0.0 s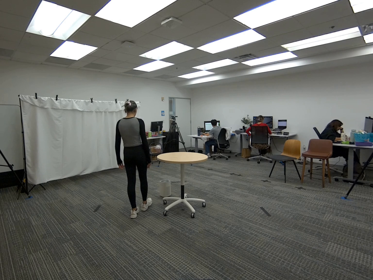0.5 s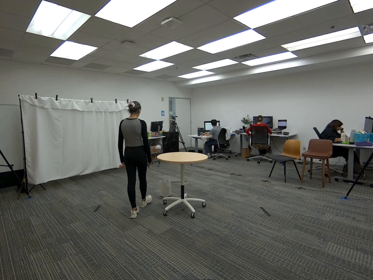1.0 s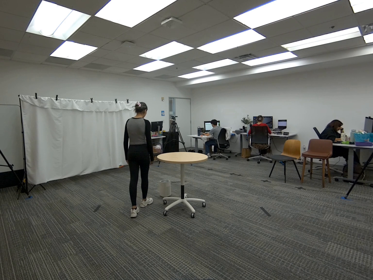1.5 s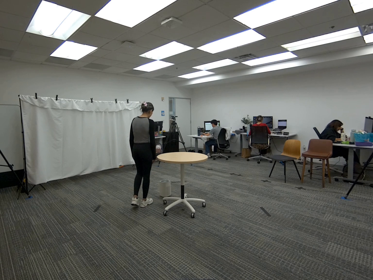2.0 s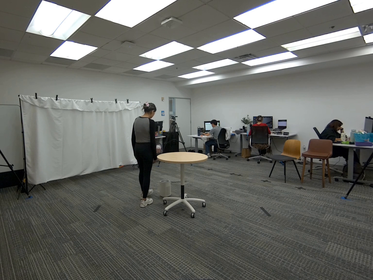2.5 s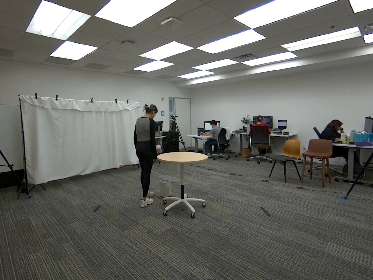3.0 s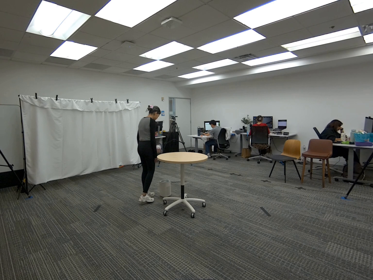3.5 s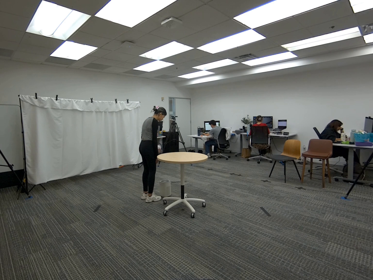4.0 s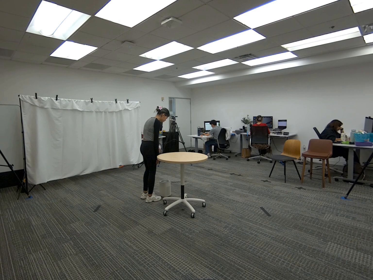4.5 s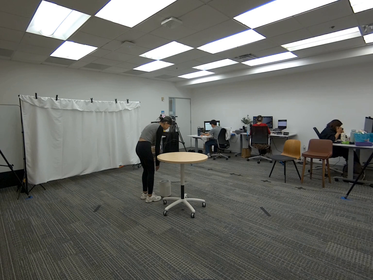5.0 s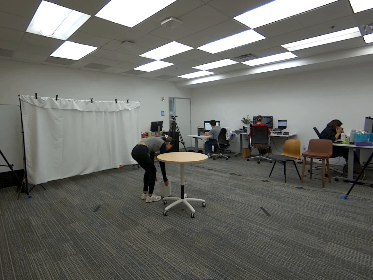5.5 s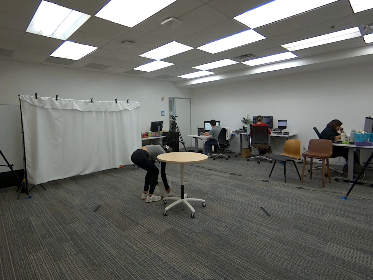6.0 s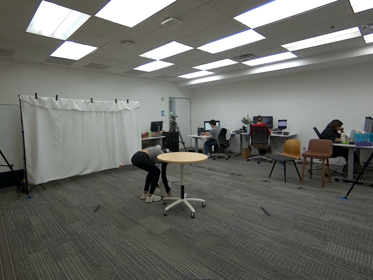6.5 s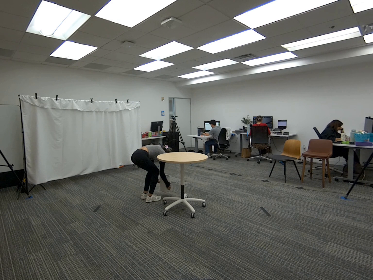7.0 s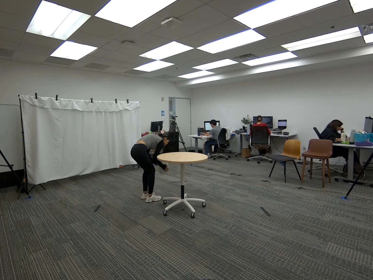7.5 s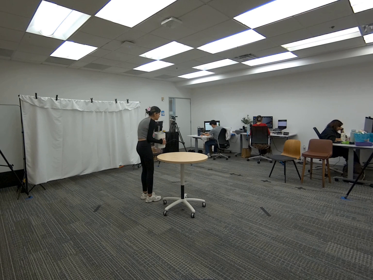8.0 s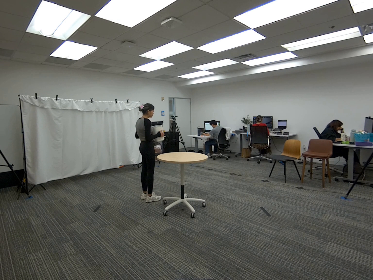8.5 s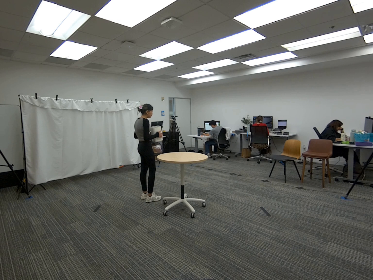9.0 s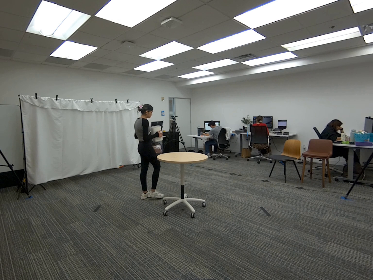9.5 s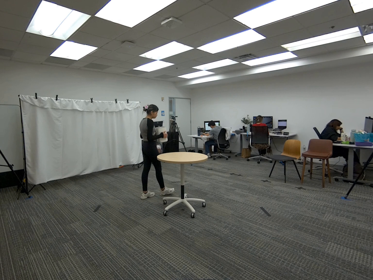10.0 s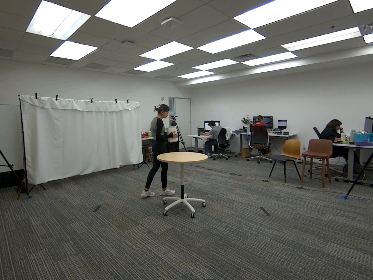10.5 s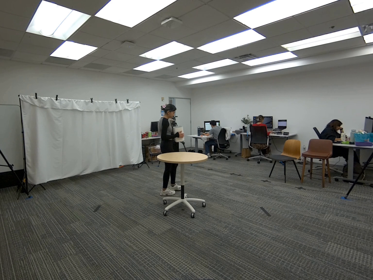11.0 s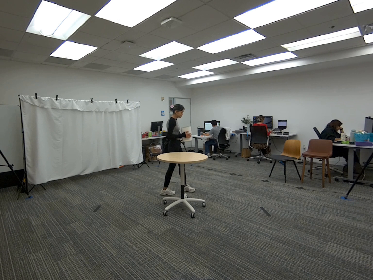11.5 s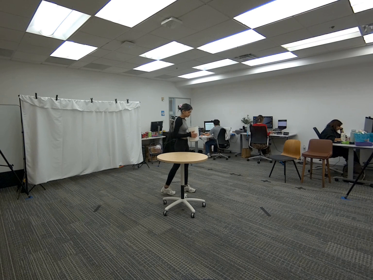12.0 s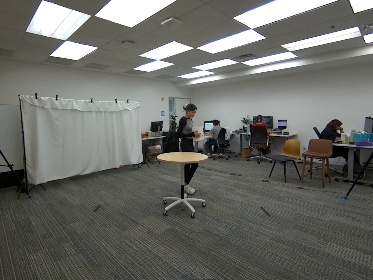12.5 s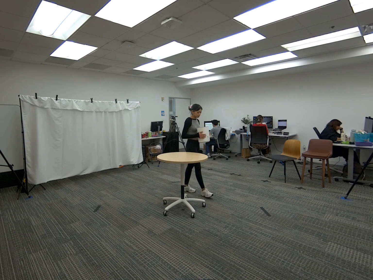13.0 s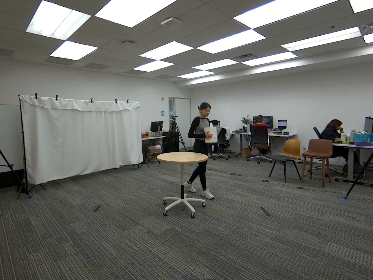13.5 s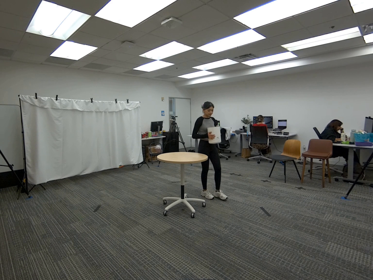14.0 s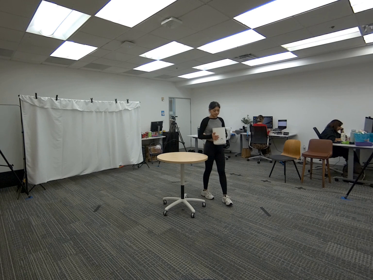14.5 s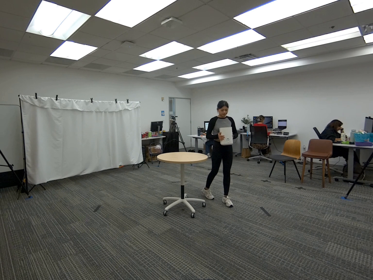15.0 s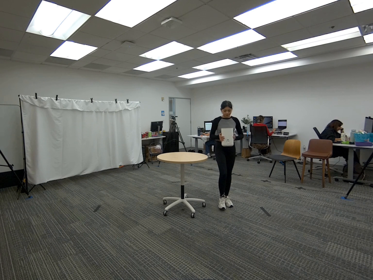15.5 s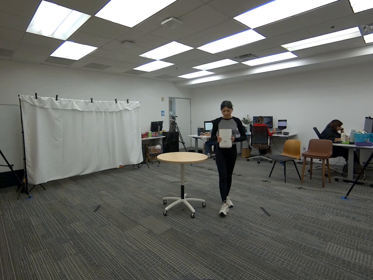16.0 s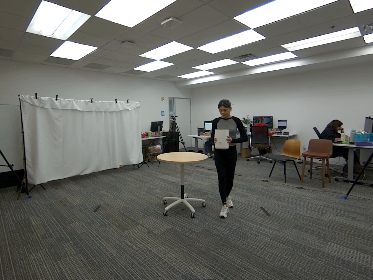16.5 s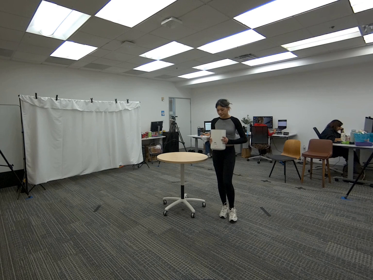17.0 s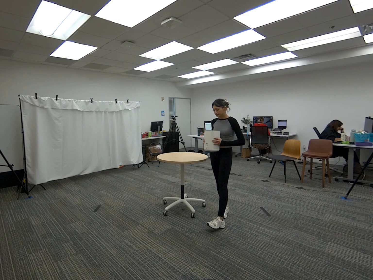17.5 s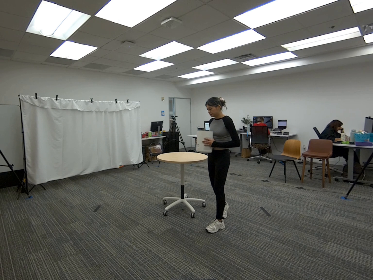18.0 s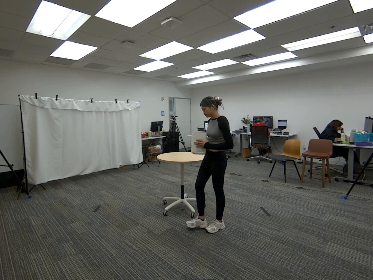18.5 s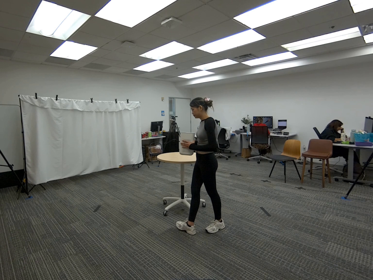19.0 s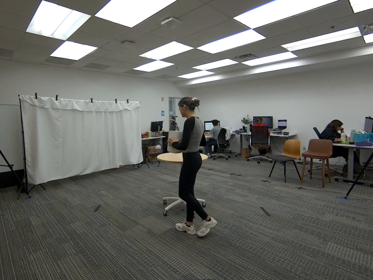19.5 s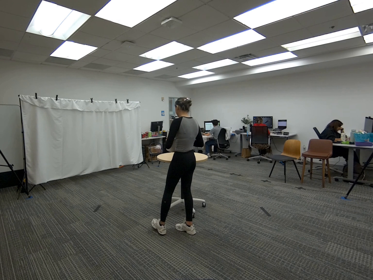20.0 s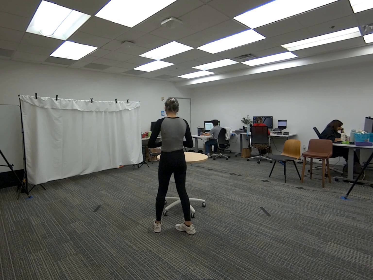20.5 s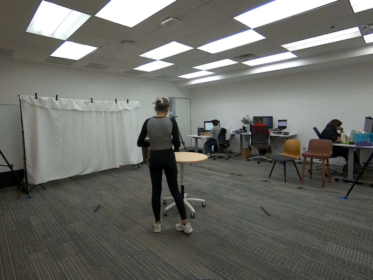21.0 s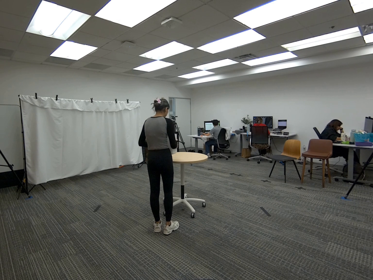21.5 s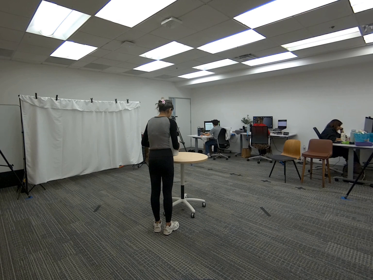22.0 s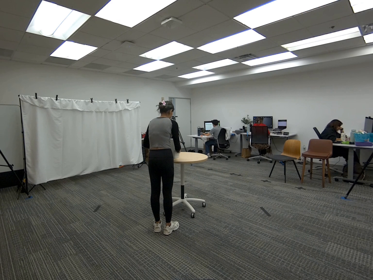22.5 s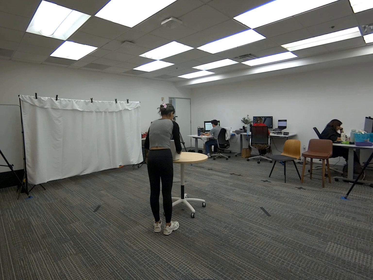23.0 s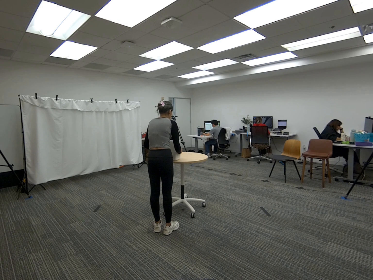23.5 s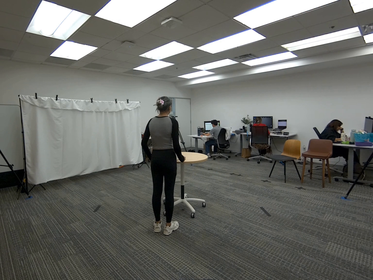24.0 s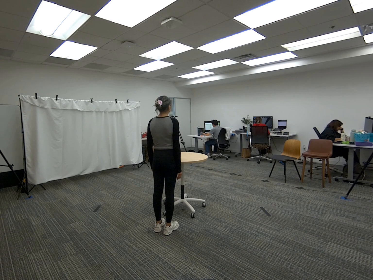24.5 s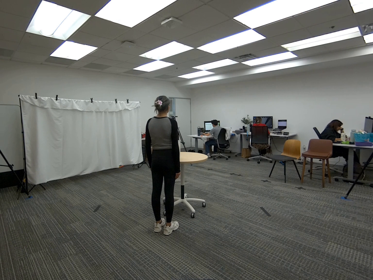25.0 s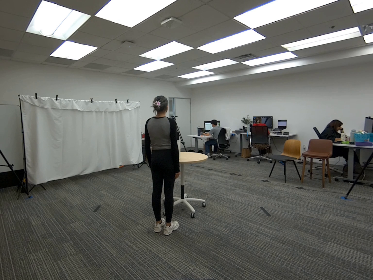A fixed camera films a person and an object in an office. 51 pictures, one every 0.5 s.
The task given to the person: Walk over to the Air Purifier on the ground and pick up with both hands. Walk around the round table and place on top of the table when finished.
